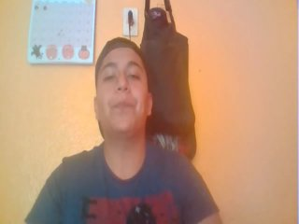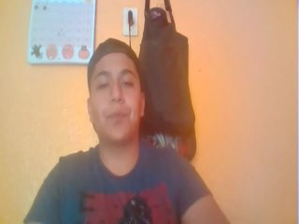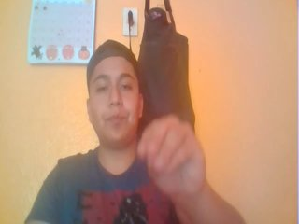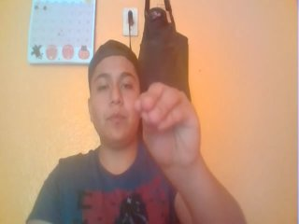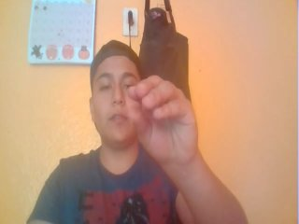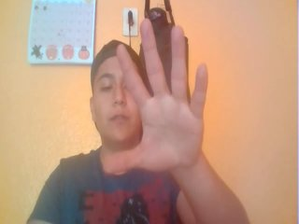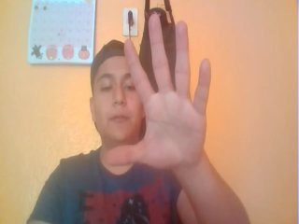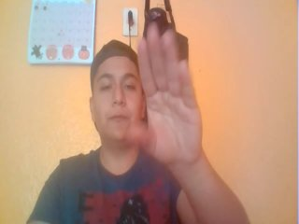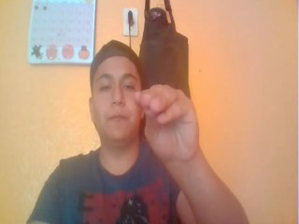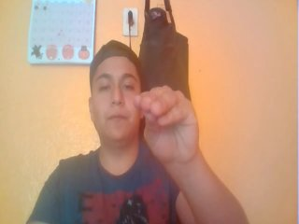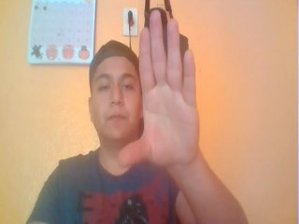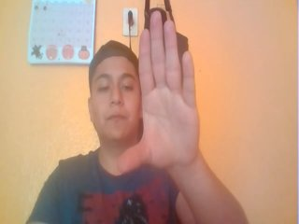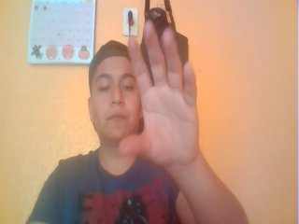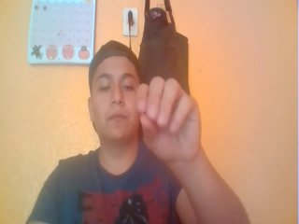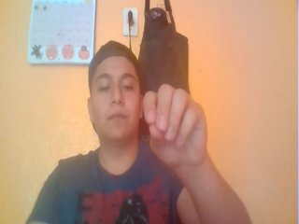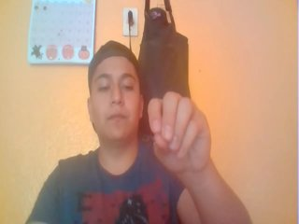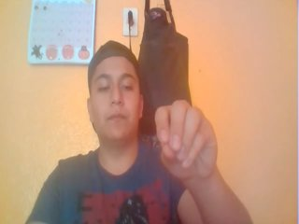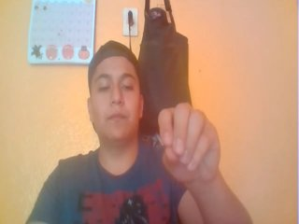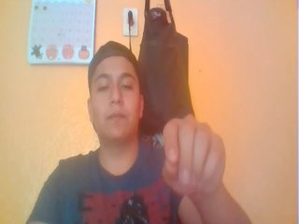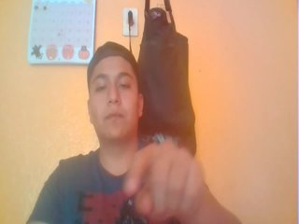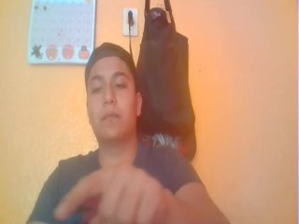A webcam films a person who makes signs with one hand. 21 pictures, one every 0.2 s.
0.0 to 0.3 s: Non-gesture.
0.4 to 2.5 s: Open twice.
2.6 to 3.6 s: Non-gesture.
3.7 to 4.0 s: Pointing with one finger.
